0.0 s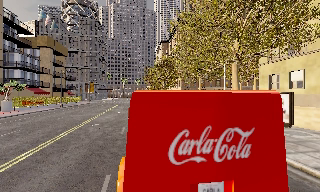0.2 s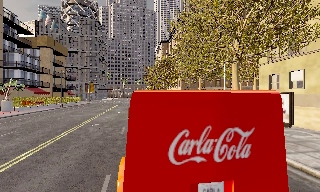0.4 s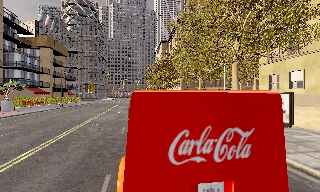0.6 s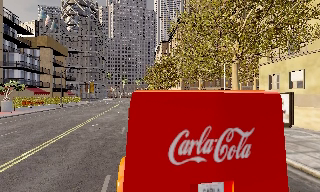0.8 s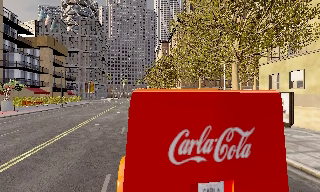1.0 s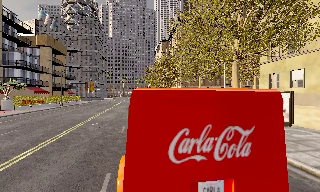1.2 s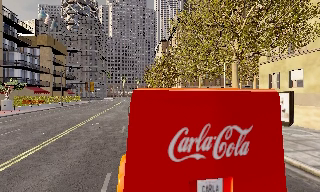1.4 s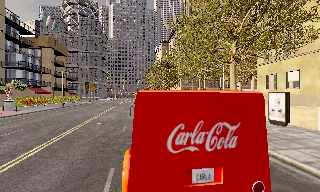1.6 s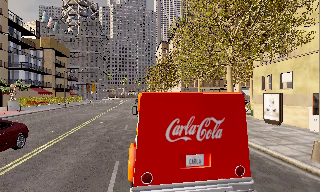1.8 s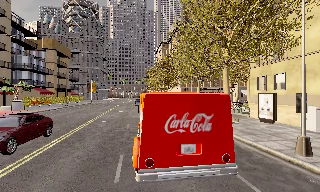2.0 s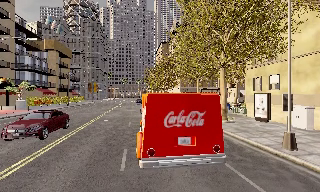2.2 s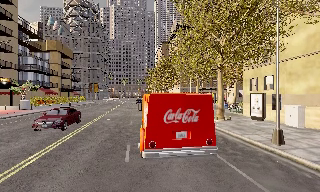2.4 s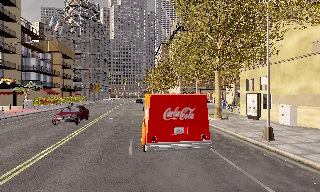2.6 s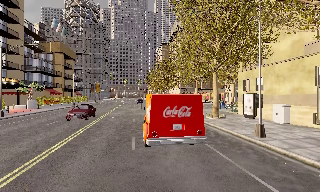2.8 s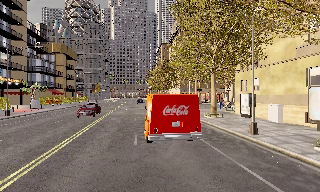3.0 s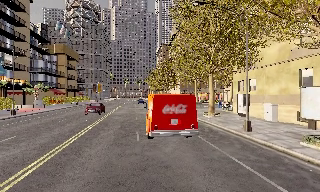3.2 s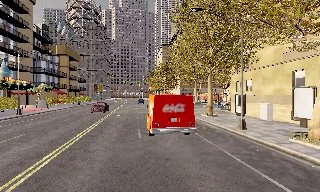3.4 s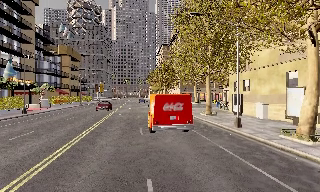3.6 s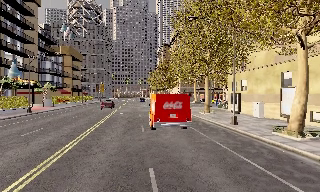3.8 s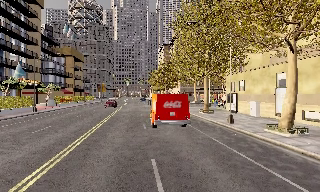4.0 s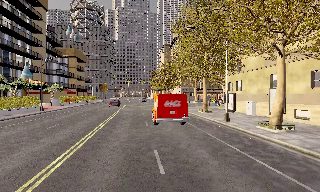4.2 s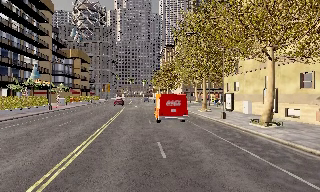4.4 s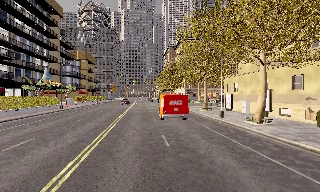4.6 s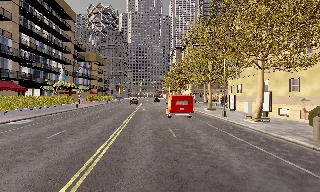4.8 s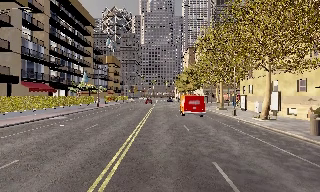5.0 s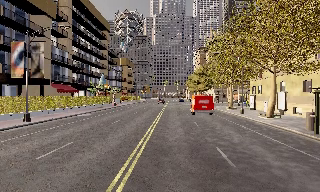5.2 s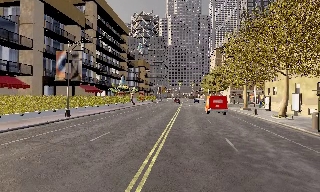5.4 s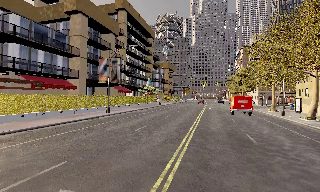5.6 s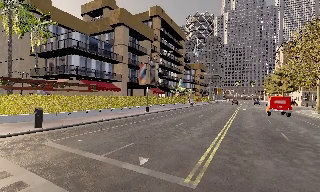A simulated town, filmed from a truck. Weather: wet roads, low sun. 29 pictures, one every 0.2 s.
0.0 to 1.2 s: The camera keeps its place and its aim.
1.2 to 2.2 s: The camera travels backward, about 3 m, so what stands in front gets smaller. It gains speed.
2.2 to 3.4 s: The camera travels backward, about 4 m, so what stands in front gets smaller.
3.4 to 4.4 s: The camera travels backward, about 5 m, so what stands in front gets smaller. It gains speed.
4.4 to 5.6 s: The camera pans to its left, which is counterclockwise from overhead, by about 35 degrees. It travels backward, about 12 m.
The film runs backward here.
